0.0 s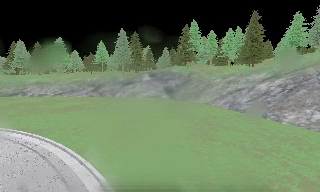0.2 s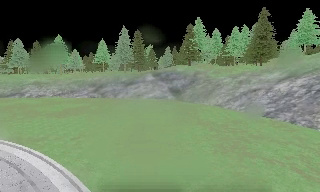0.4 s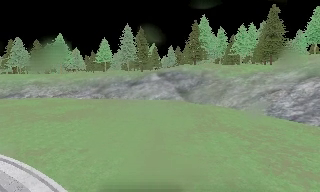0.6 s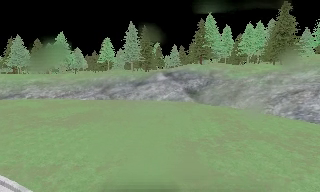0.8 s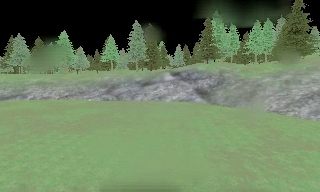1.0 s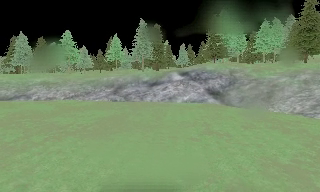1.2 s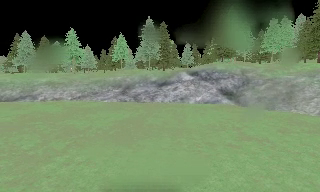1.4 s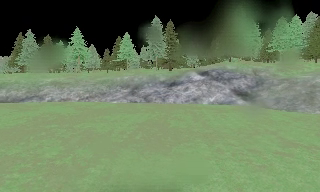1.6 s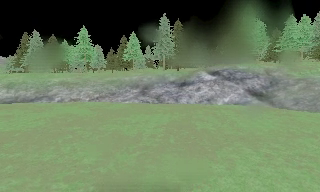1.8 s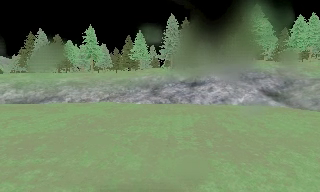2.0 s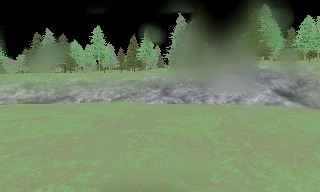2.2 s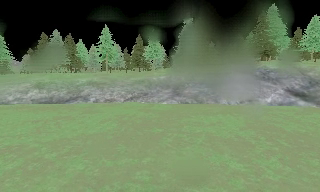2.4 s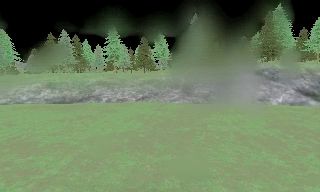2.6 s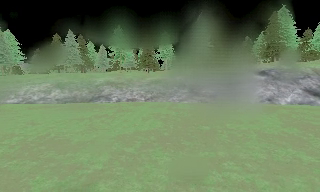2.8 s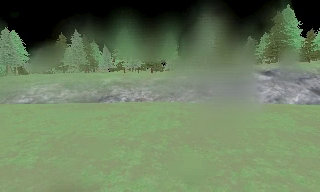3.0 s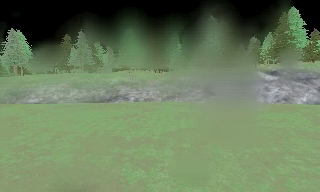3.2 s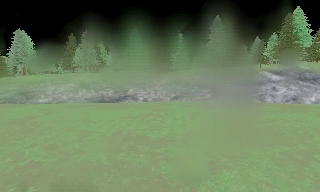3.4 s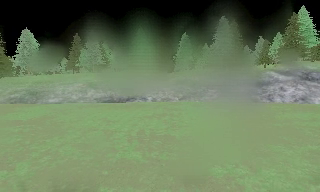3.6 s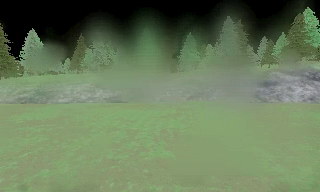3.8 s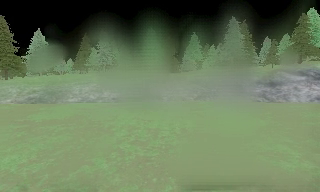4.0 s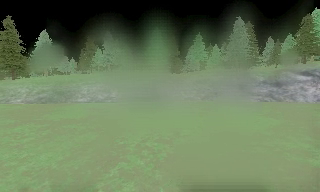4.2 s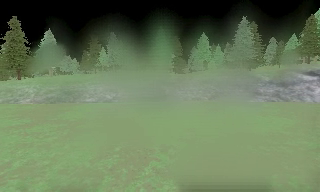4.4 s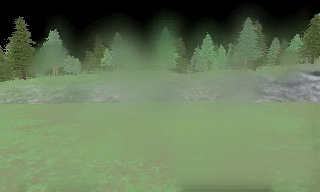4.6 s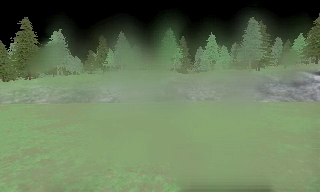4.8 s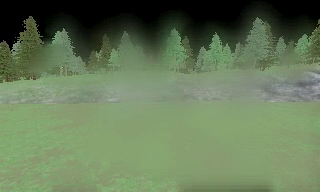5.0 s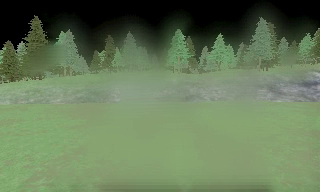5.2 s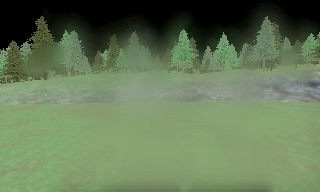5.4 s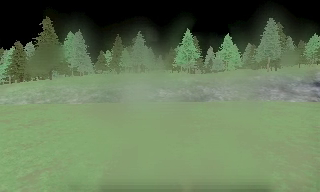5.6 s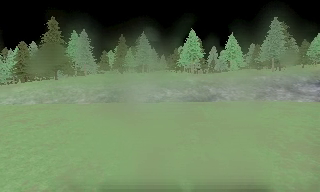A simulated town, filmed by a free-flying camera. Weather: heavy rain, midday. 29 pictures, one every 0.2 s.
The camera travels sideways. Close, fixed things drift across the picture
to the right.
0.0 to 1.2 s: The camera travels to its left and forward, about 14 m, so close, fixed things drift to the right.
1.2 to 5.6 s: The camera travels to its left, about 35 m, so close, fixed things drift to the right. It loses speed.
The film runs forward here.
